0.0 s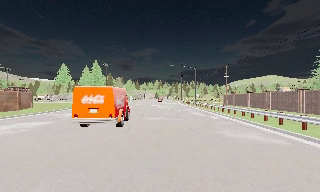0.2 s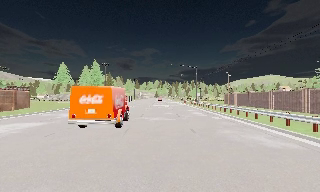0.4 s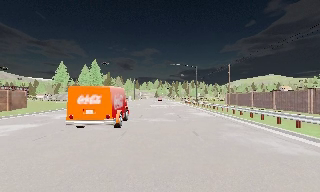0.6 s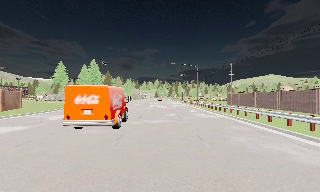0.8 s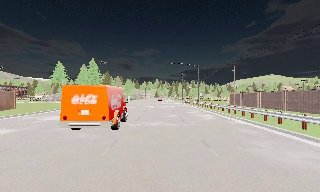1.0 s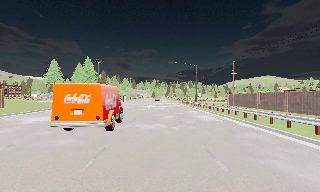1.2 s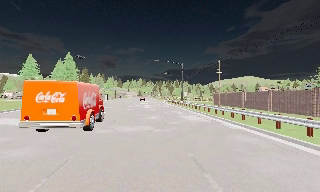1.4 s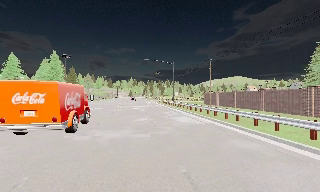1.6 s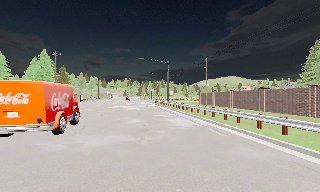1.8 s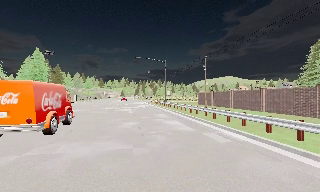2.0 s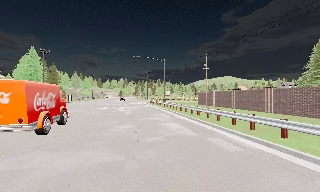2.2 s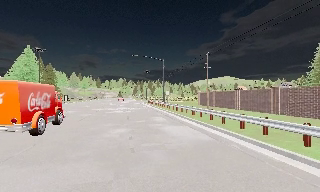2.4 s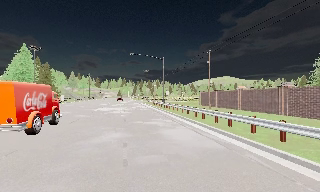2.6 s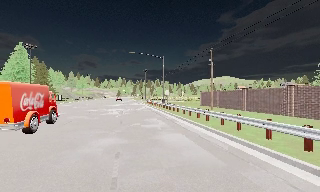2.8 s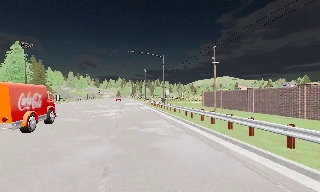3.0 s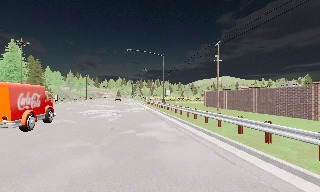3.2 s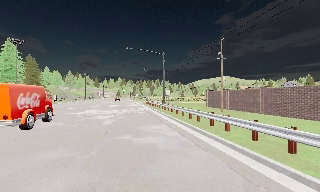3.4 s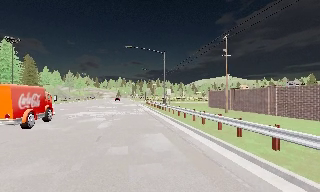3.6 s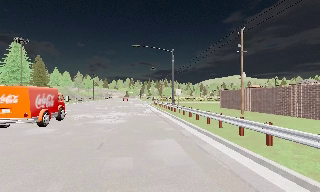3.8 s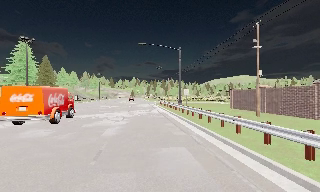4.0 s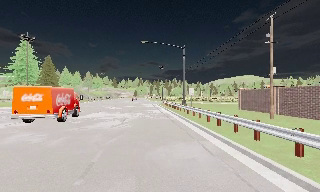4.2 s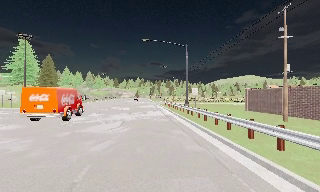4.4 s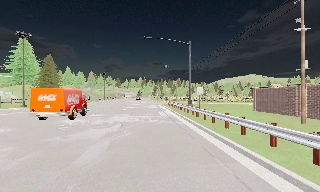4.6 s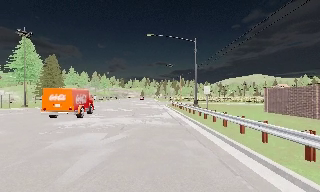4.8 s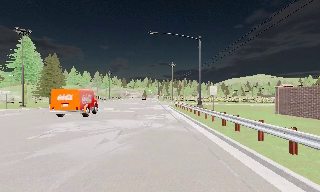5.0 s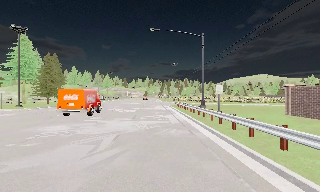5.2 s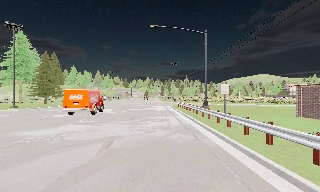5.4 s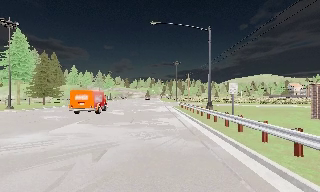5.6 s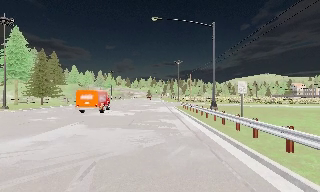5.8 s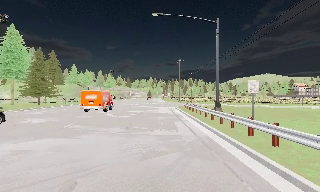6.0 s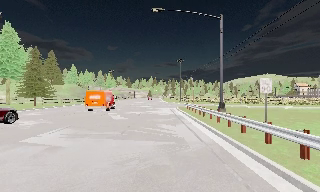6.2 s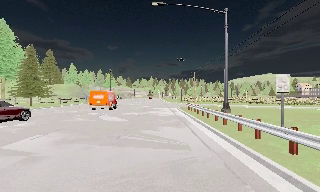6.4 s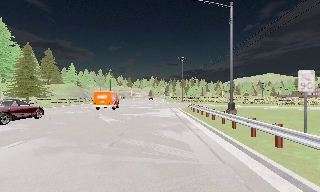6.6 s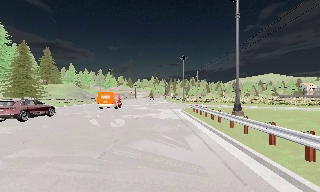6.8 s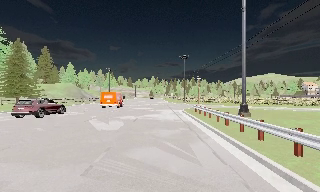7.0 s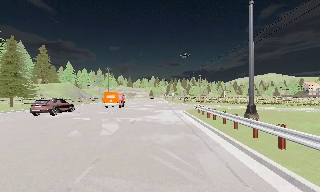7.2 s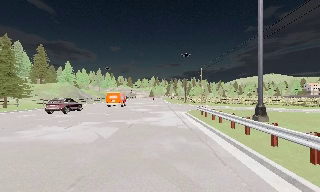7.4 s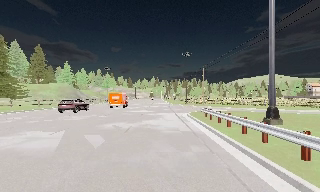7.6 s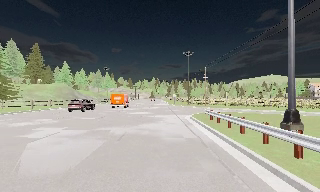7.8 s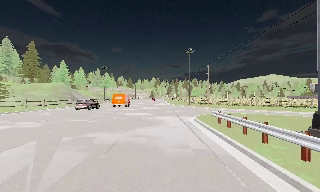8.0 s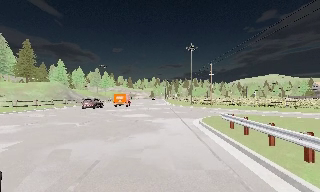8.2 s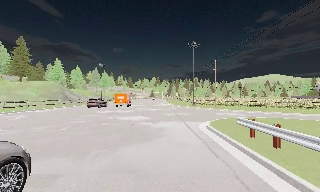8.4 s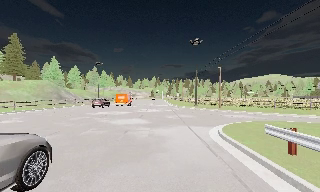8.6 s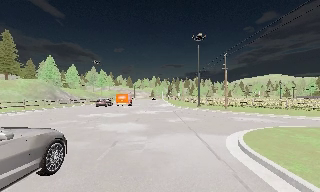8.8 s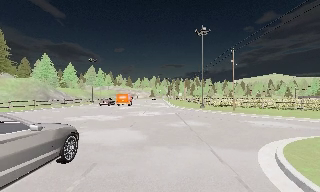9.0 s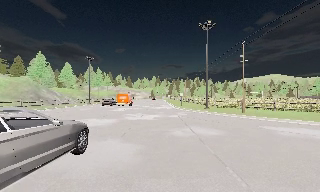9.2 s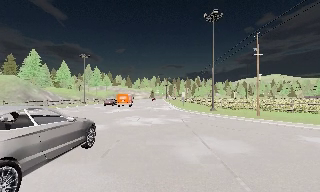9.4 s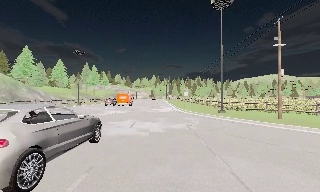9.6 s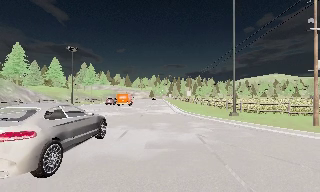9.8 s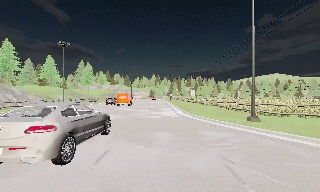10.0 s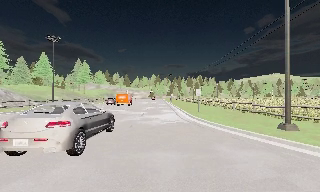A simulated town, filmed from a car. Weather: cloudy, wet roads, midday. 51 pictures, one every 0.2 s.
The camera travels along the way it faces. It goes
forward.
0.0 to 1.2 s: The camera travels forward, about 5 m, so what stands in front looms larger. It gains speed.
1.2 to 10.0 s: The camera travels forward, about 60 m, so what stands in front looms larger. It gains speed.
The film runs forward here.
